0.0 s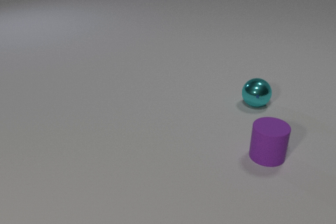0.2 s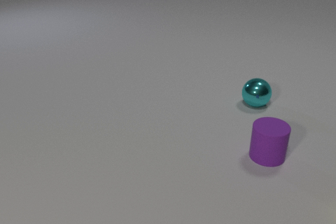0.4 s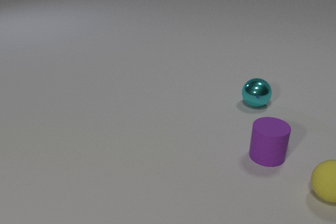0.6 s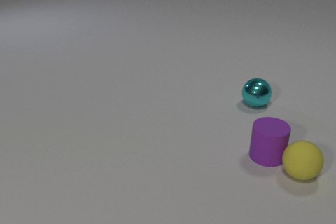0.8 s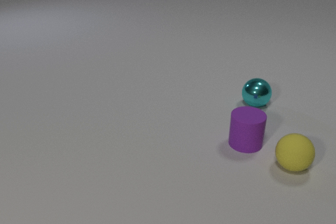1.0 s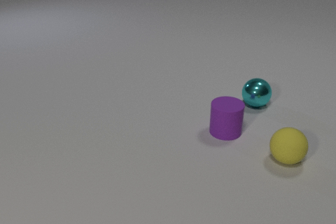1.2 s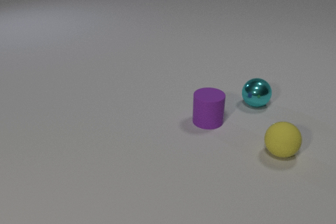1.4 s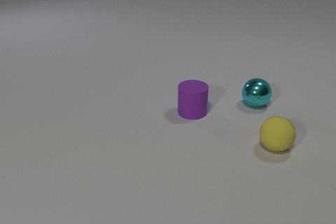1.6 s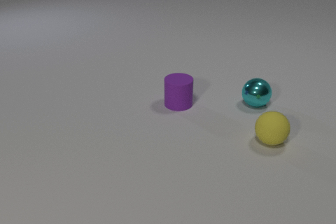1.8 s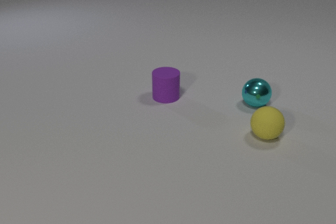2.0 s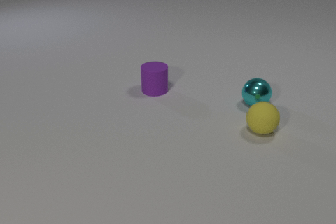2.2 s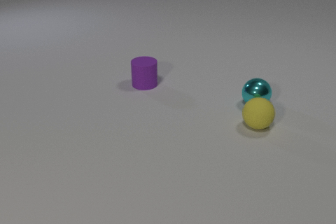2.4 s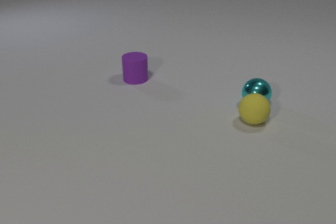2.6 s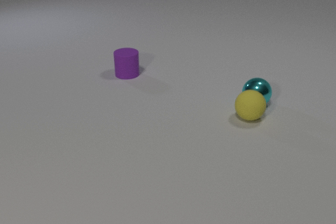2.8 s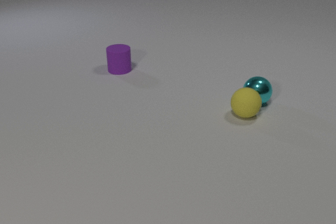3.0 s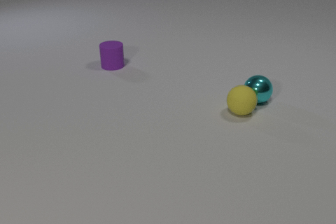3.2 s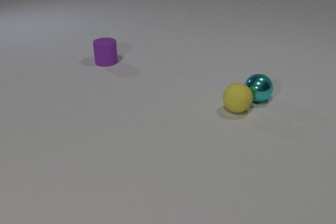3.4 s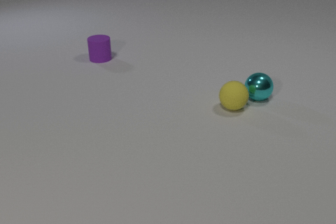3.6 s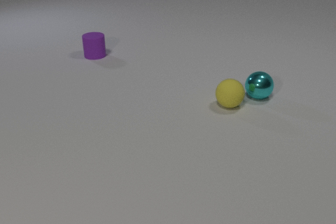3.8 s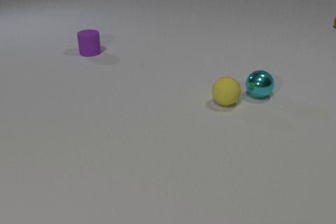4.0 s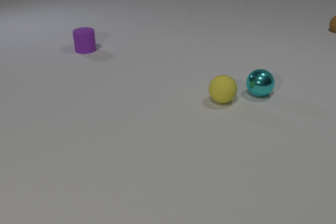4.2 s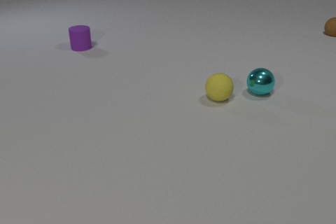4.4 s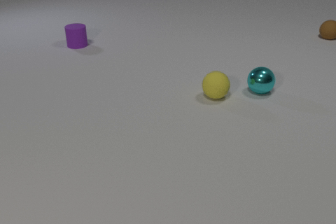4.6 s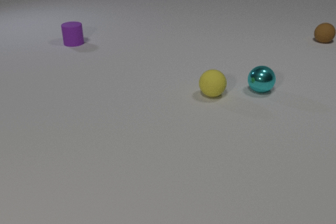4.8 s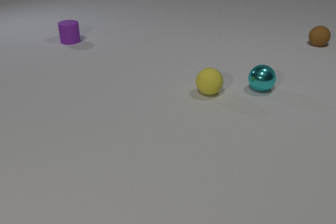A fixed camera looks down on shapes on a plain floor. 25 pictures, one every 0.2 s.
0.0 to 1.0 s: The yellow rubber sphere comes in at the right edge, rolls to the left and away from the camera. The purple rubber cylinder slides to the left and away from the camera. The yellow rubber sphere and the purple rubber cylinder collide.
1.0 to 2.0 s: The yellow rubber sphere rolls away from the camera and to the left. The purple rubber cylinder slides away from the camera and to the left.
2.0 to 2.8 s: The yellow rubber sphere rolls away from the camera and to the left. The purple rubber cylinder slides away from the camera and to the left. The yellow rubber sphere and the cyan metal sphere collide.
2.8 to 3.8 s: The yellow rubber sphere rolls away from the camera and to the left. The purple rubber cylinder slides away from the camera and to the left. The cyan metal sphere rolls away from the camera. The brown rubber sphere comes in at the right edge, rolls toward the camera.
3.8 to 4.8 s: The yellow rubber sphere rolls away from the camera and to the left. The purple rubber cylinder slides away from the camera and to the left. The cyan metal sphere rolls away from the camera. The brown rubber sphere rolls toward the camera.
What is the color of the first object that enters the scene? yellow.
Are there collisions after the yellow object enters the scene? yes.
How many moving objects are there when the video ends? 4.
